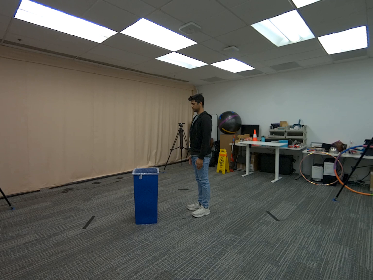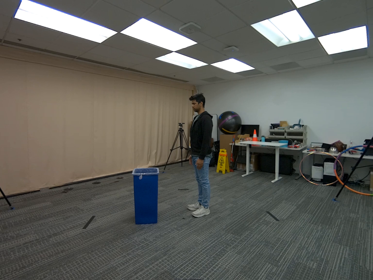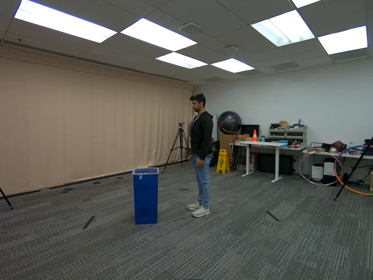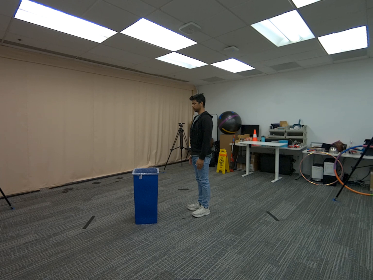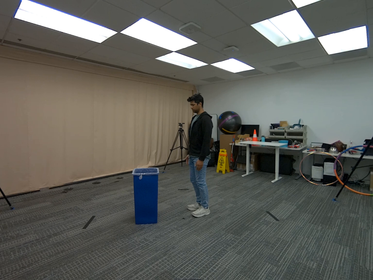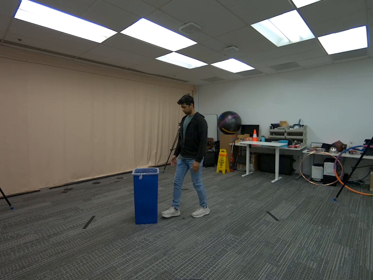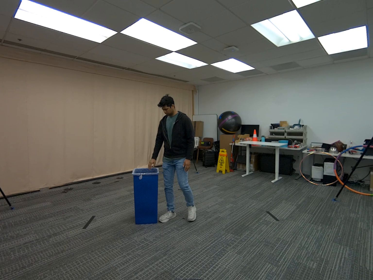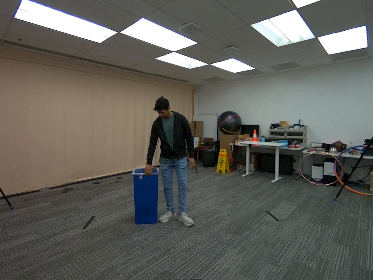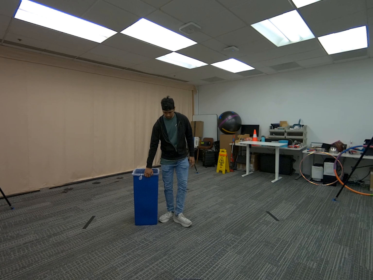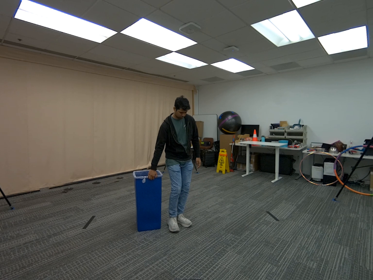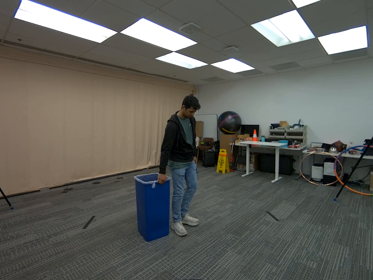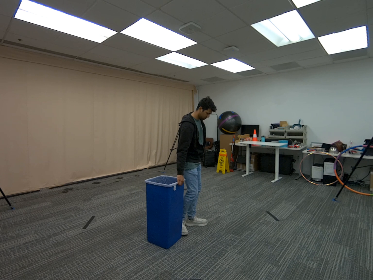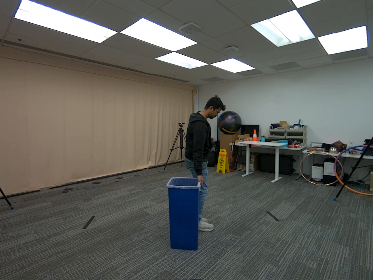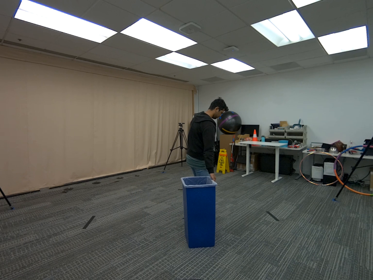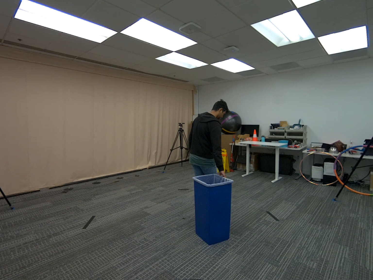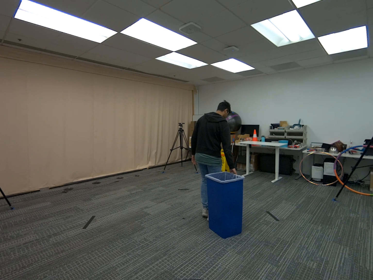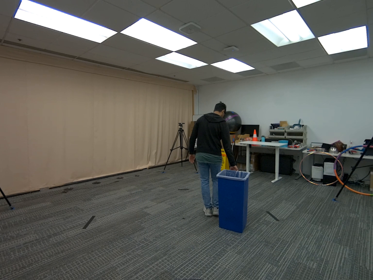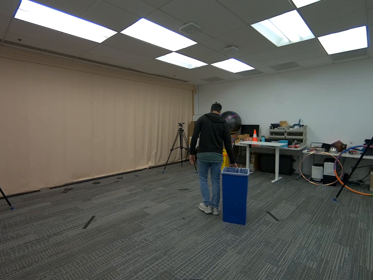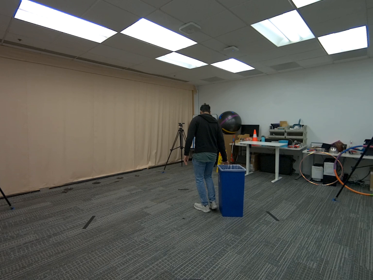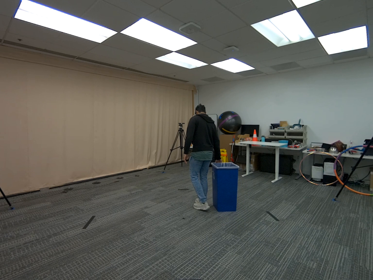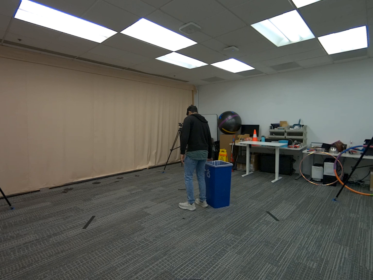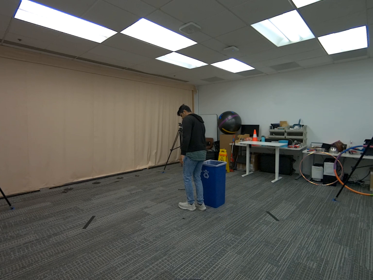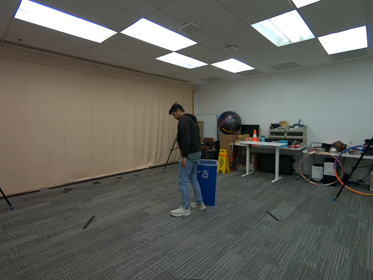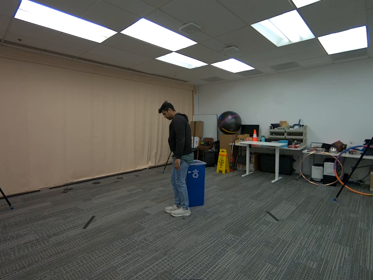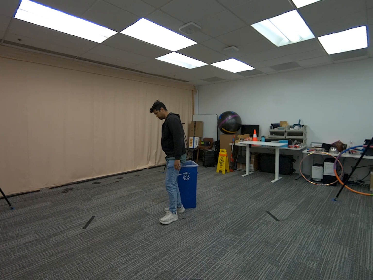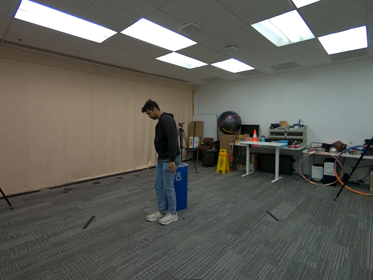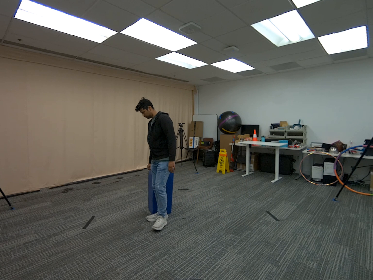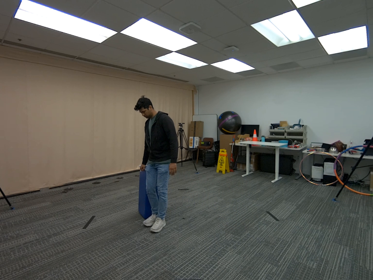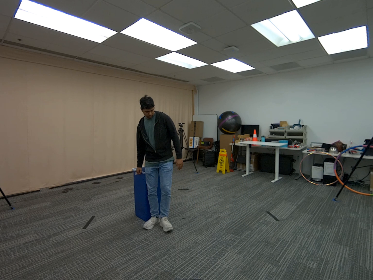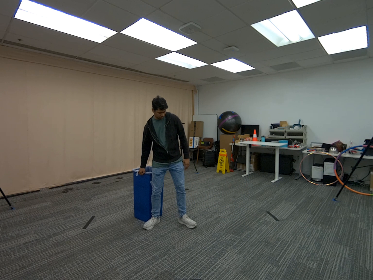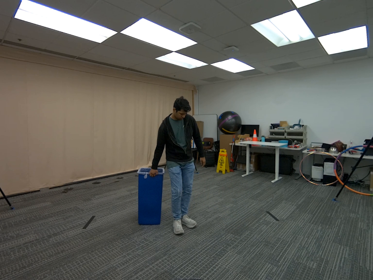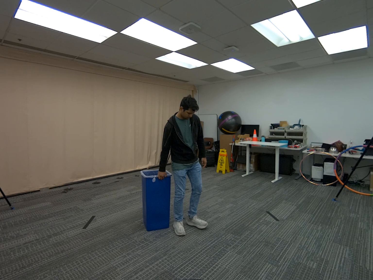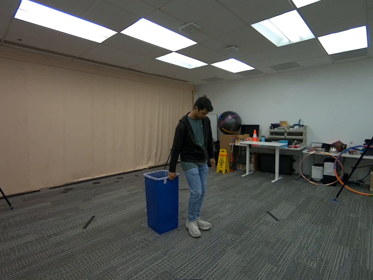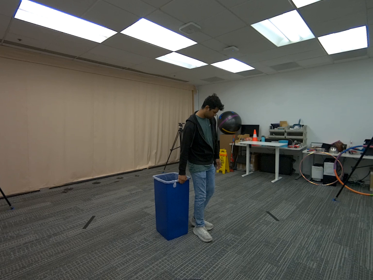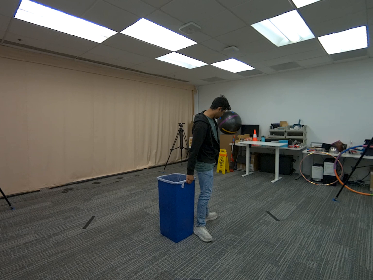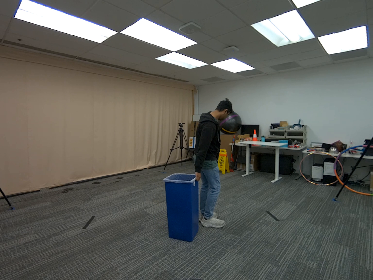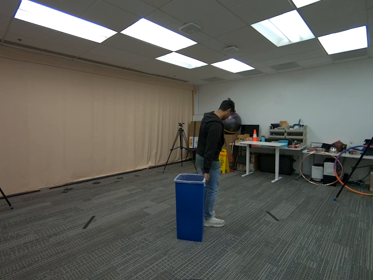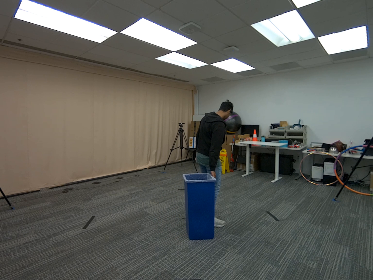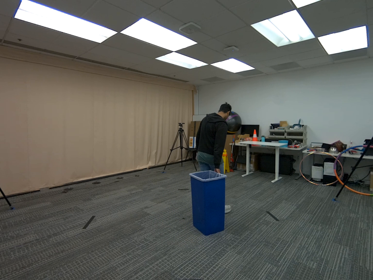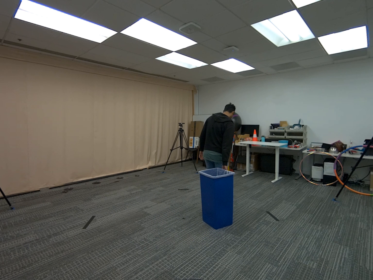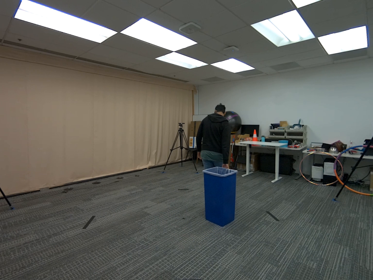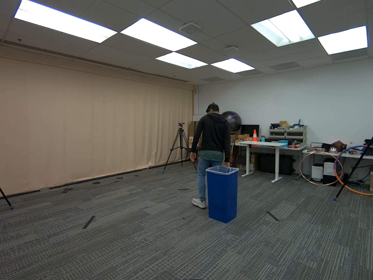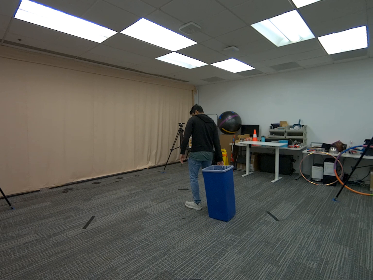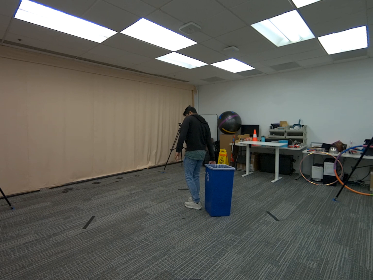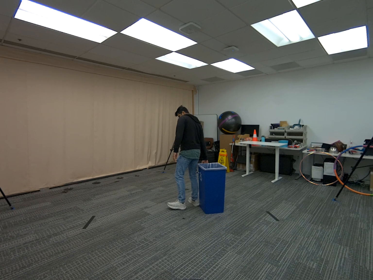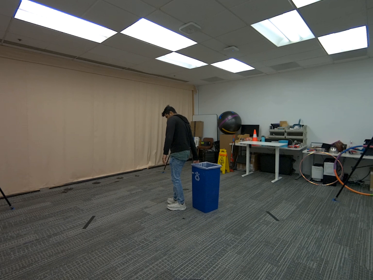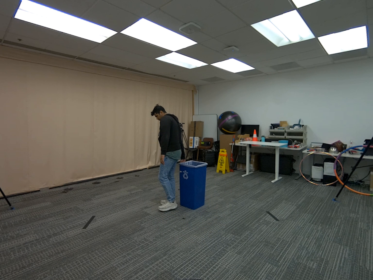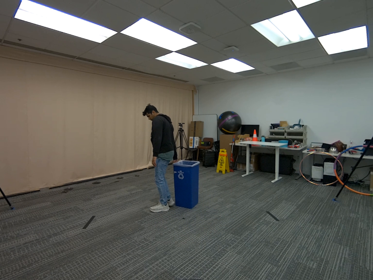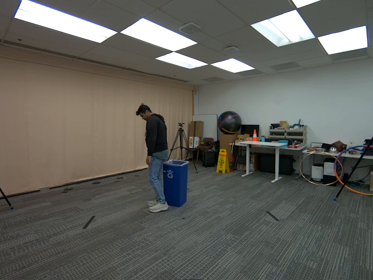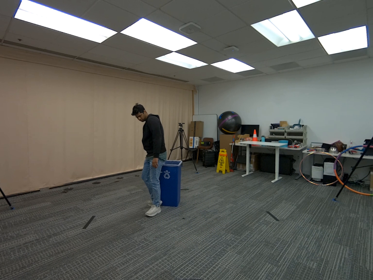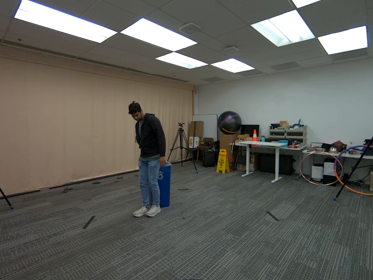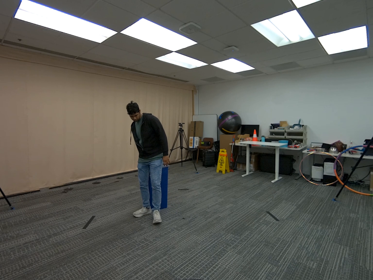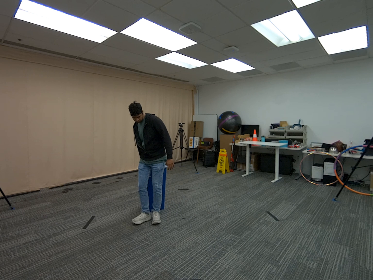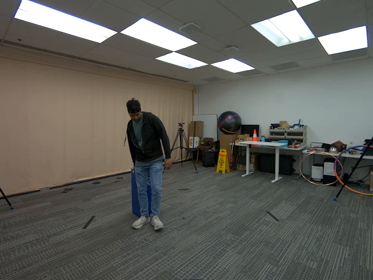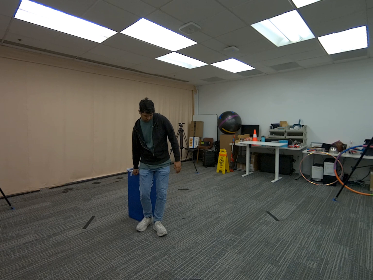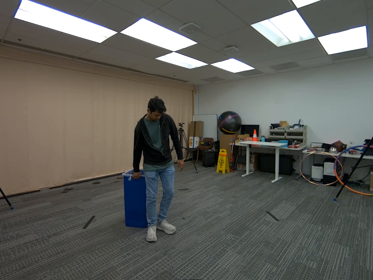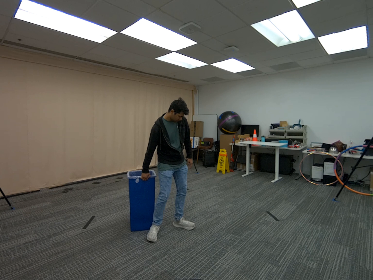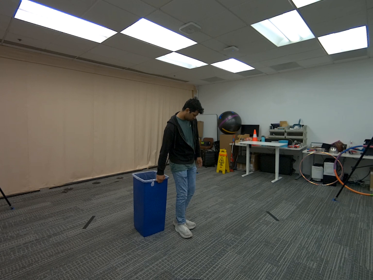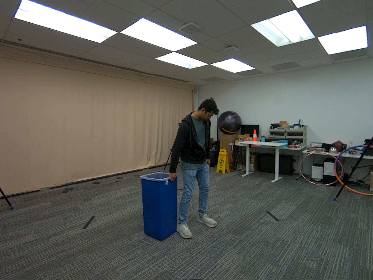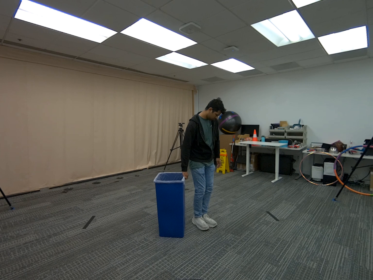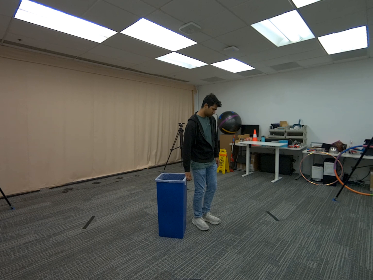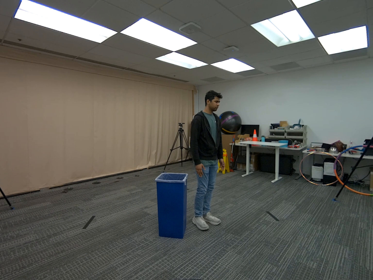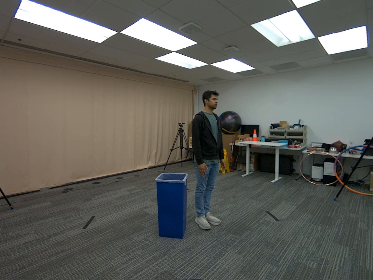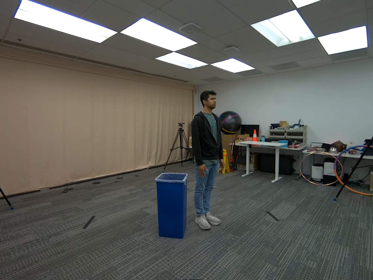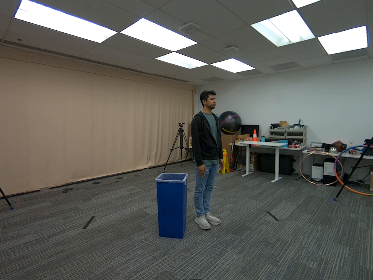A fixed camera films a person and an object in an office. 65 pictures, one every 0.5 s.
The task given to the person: Walk to the blue trash can, grasp it, and drag it continuously within the designated boundary without pausing.
